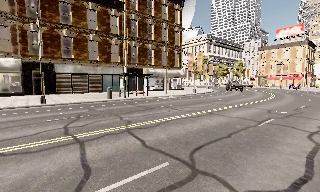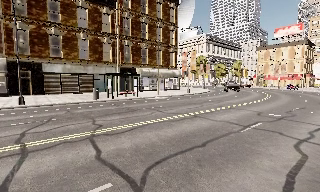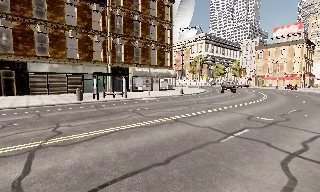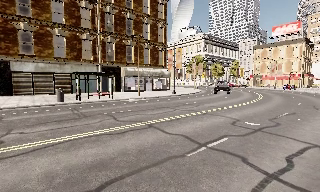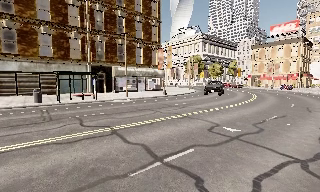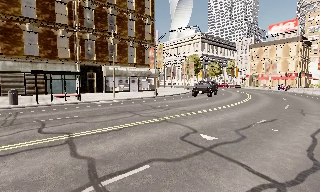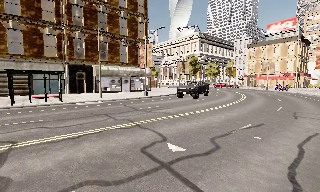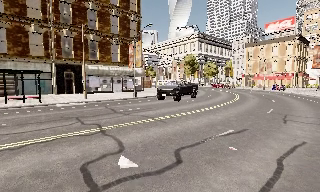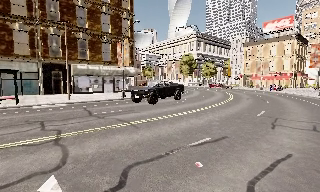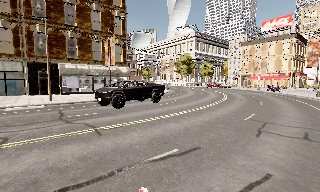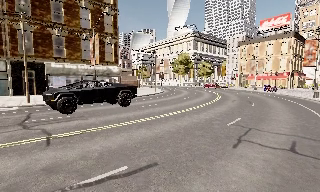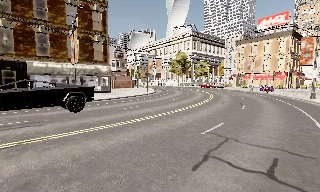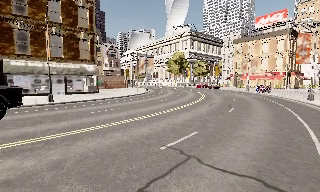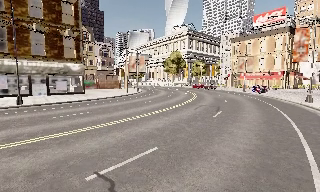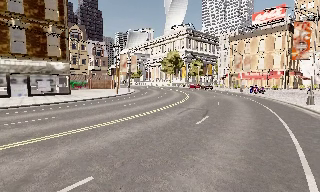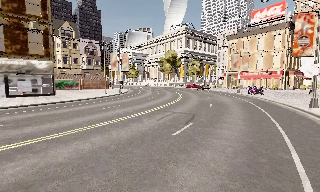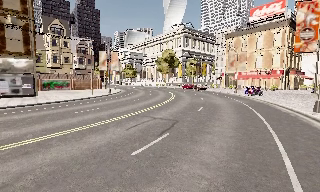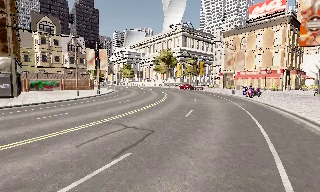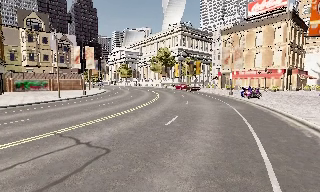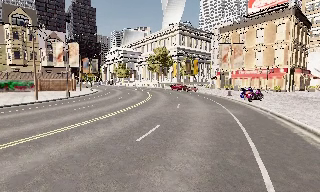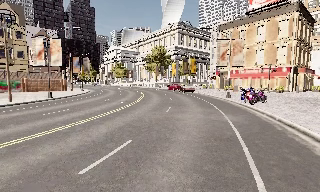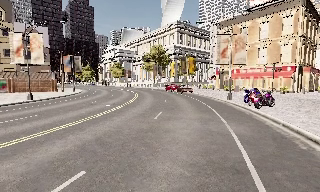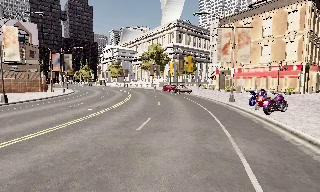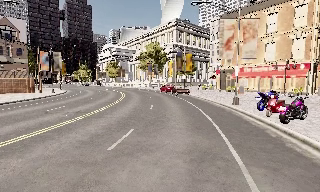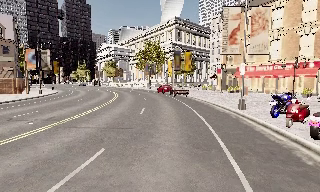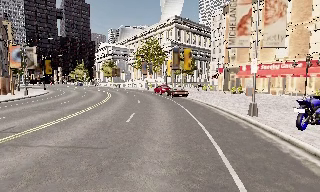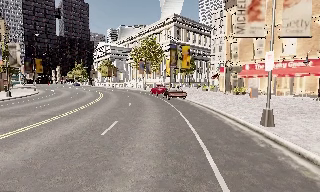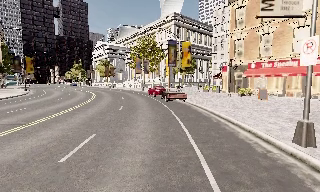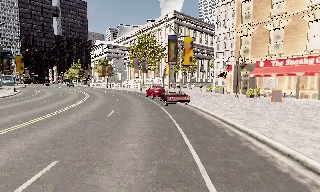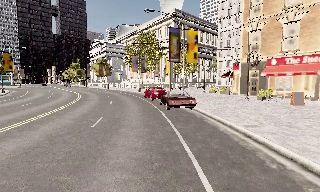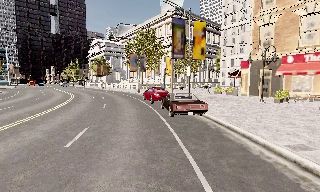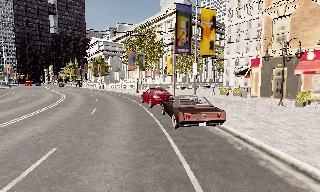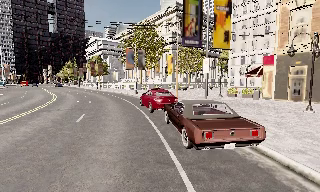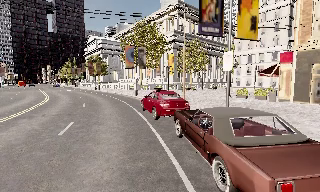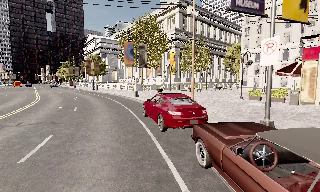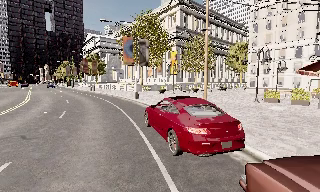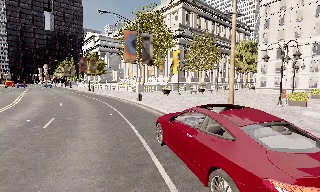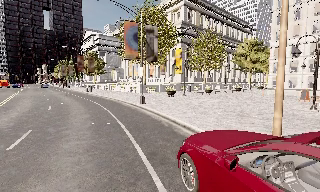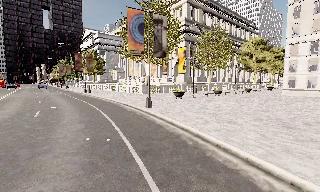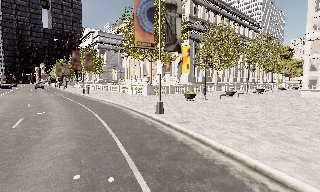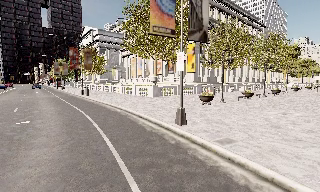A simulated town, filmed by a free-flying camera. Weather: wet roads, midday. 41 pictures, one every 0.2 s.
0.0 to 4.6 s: The camera travels forward and to its right, about 40 m, so what stands in front looms larger.
4.6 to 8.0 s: The camera travels forward, about 35 m, so what stands in front looms larger.
The film runs forward here.
